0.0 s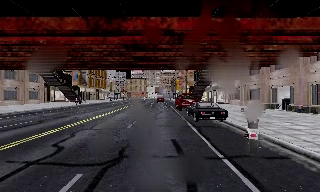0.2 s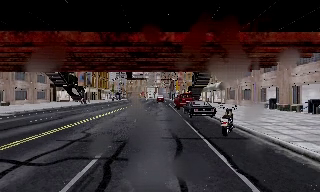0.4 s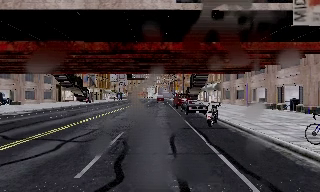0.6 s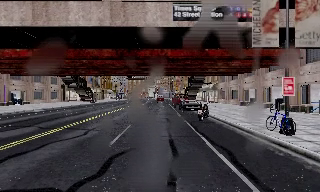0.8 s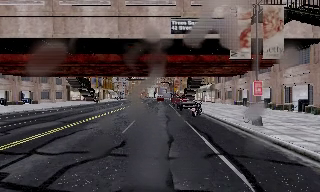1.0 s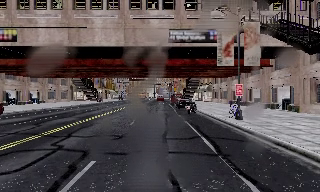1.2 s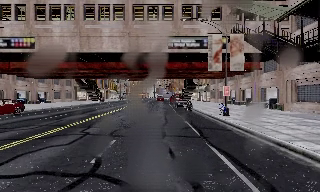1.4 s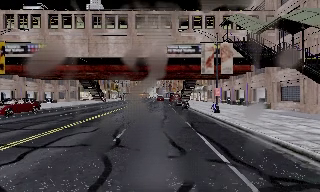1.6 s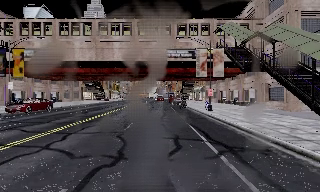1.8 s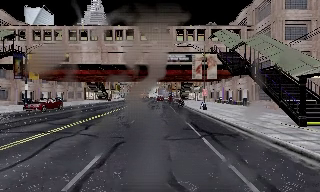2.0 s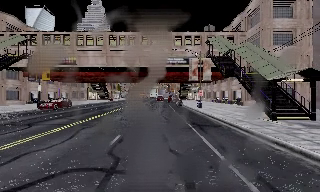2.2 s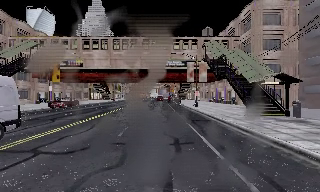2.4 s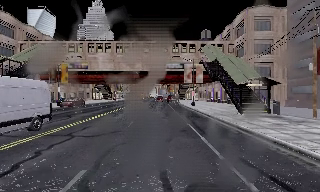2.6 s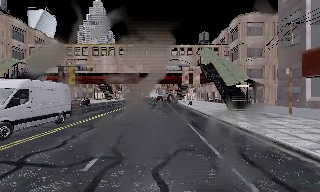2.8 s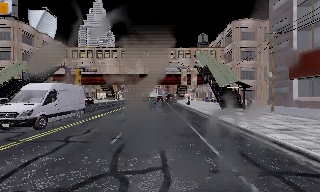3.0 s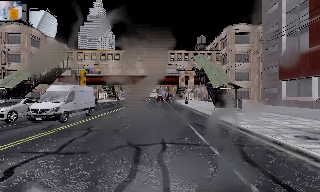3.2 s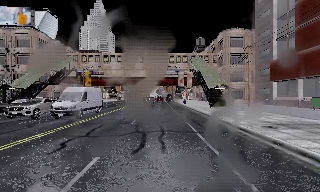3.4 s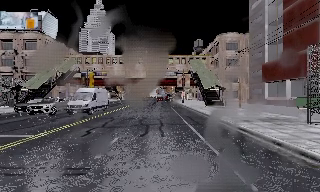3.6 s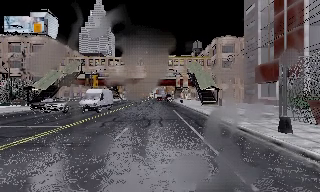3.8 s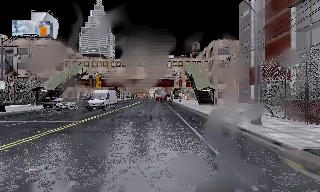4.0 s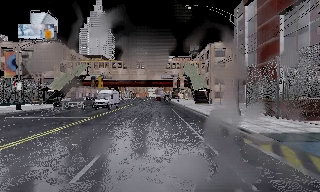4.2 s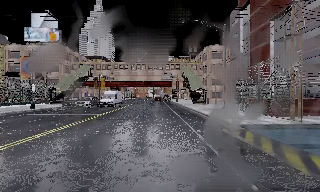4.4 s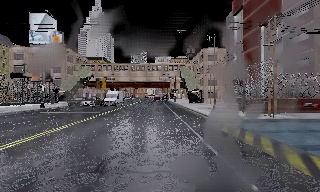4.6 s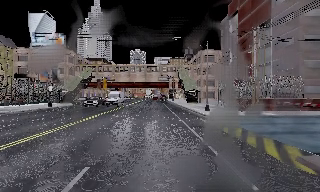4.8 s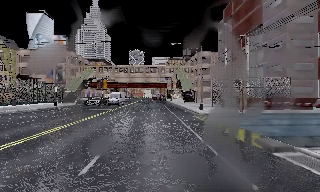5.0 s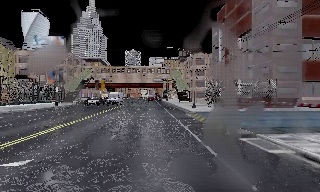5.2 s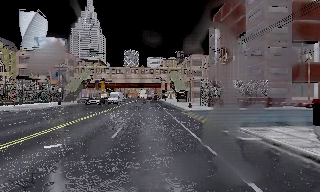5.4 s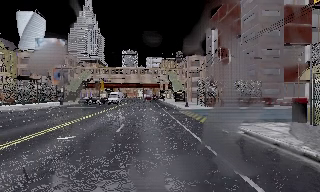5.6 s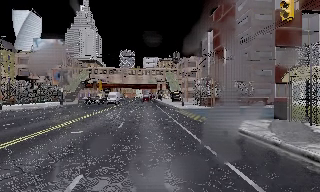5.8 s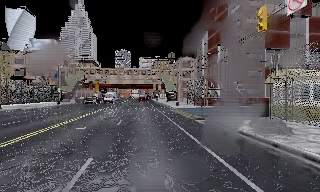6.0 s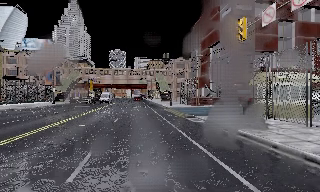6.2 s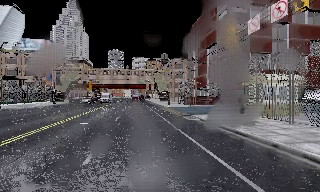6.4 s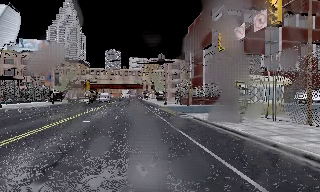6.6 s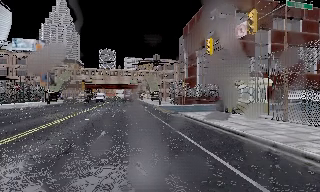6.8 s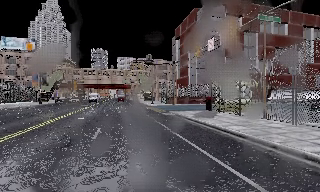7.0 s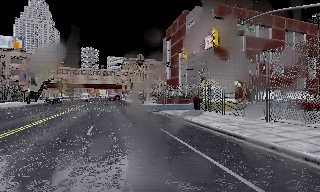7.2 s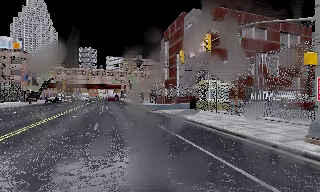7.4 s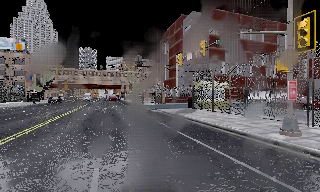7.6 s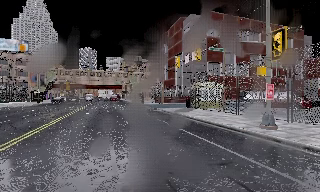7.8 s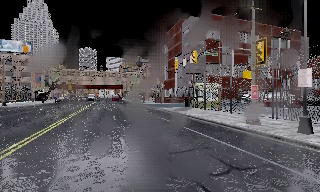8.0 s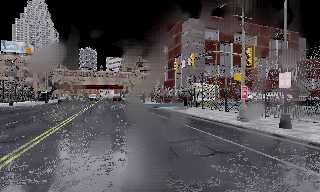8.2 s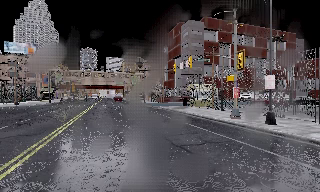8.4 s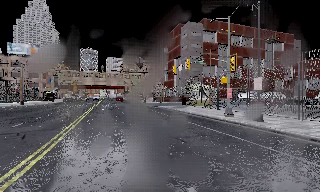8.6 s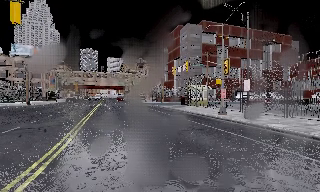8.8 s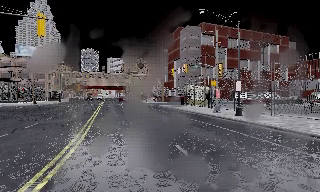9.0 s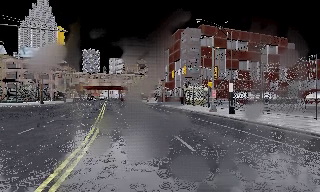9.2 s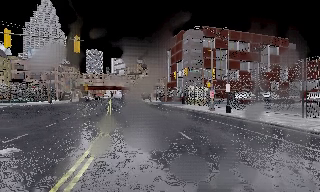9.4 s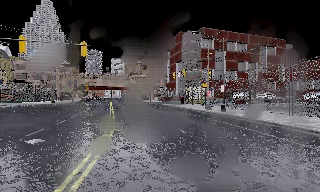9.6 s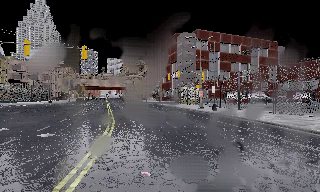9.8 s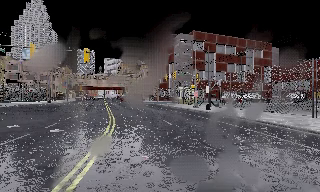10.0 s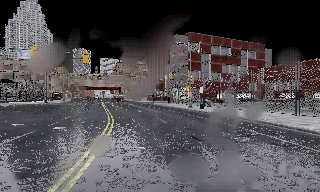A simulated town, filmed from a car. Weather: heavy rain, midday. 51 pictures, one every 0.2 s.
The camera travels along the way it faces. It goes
backward.
0.0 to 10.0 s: The scene slides to the left, as the camera pans about 20 degrees to its right. It travels backward, about 75 m, so what stands in front gets smaller. It loses speed.
The film runs backward here.
